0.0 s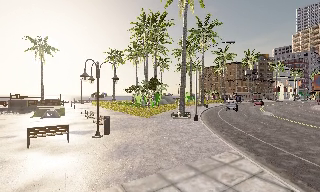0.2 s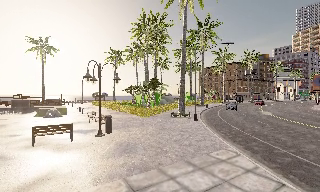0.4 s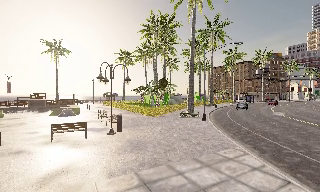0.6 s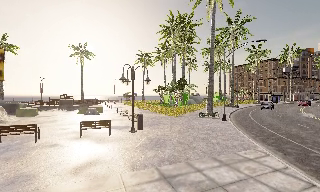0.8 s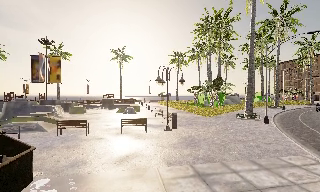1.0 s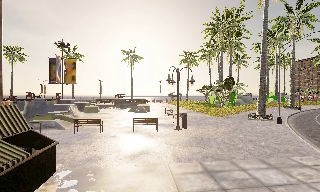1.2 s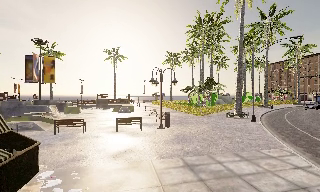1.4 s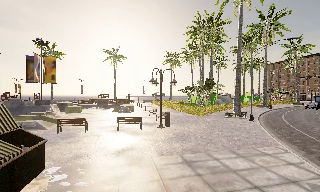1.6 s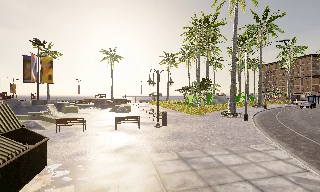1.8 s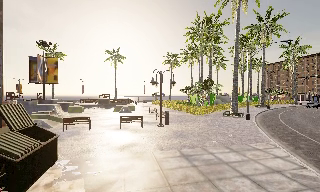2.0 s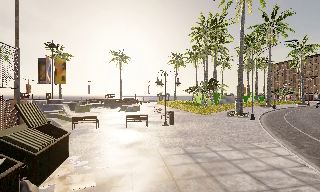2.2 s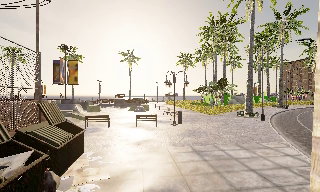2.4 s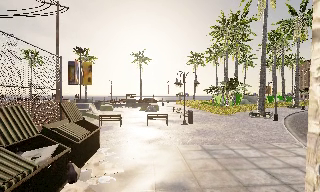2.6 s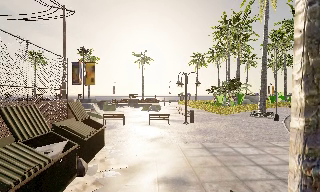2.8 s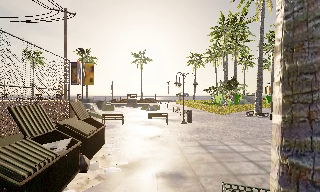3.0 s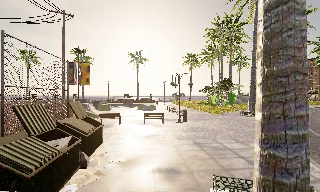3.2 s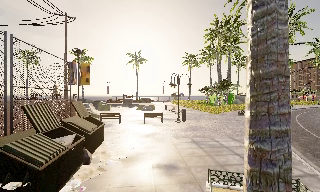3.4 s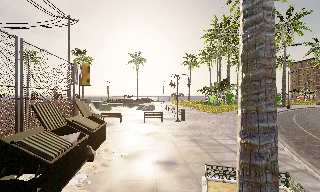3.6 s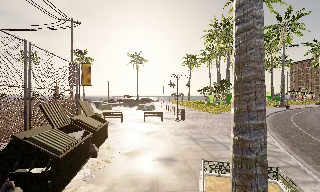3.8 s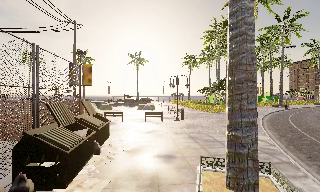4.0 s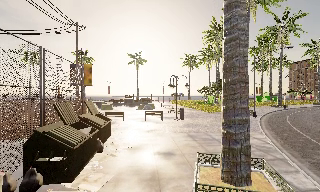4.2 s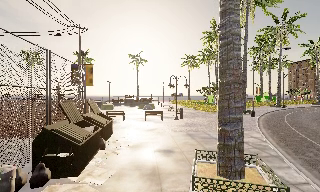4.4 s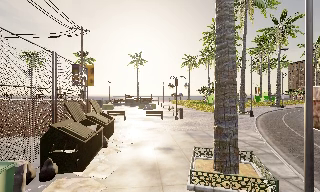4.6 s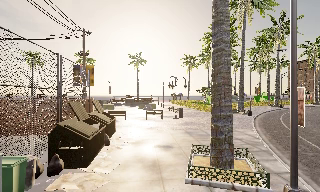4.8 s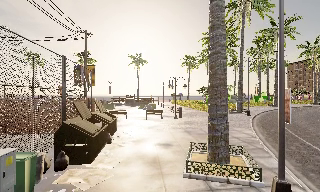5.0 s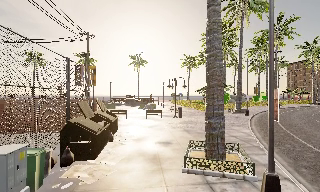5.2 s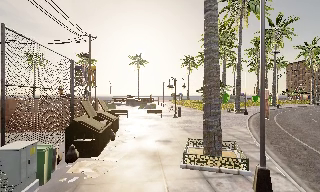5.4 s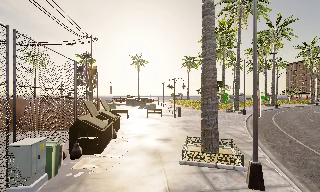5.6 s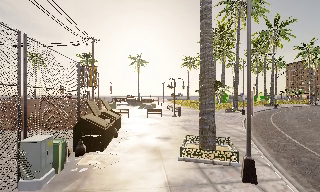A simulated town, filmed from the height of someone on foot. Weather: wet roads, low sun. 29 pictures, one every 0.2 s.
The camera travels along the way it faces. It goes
backward.
0.0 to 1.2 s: The camera swings to its left by about 20 degrees, and the scene slides to the right. It travels backward, about 2 m, so what stands in front gets smaller.
1.2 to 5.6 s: The camera travels backward, about 7 m, so what stands in front gets smaller.
The film runs backward here.
